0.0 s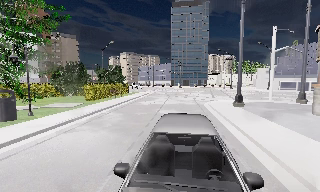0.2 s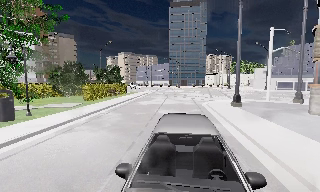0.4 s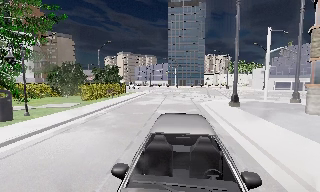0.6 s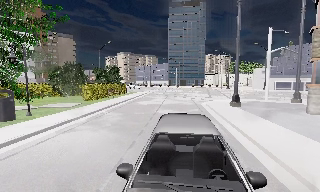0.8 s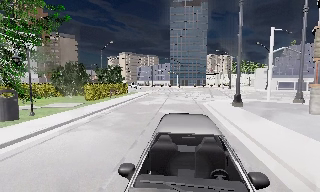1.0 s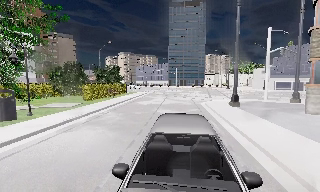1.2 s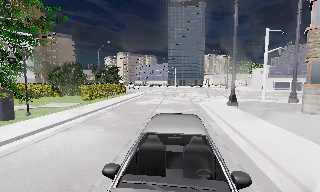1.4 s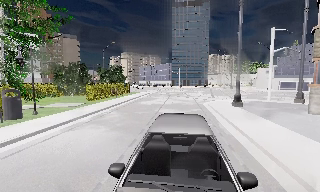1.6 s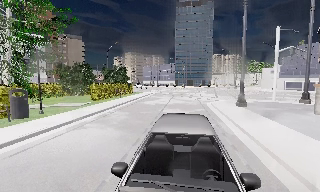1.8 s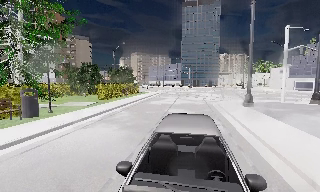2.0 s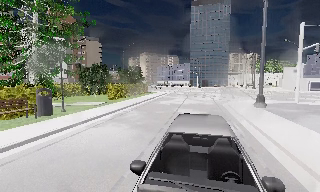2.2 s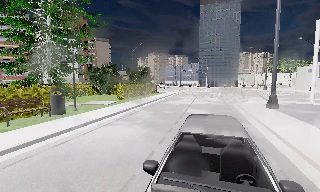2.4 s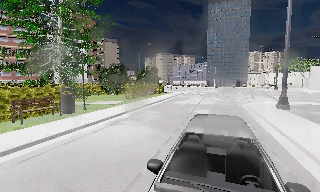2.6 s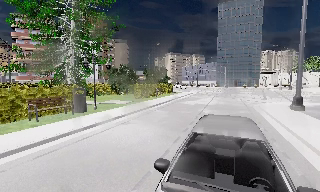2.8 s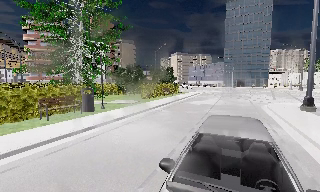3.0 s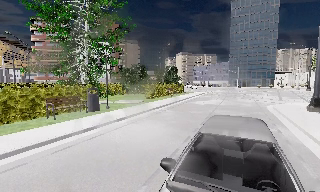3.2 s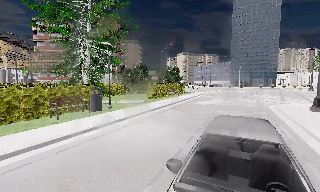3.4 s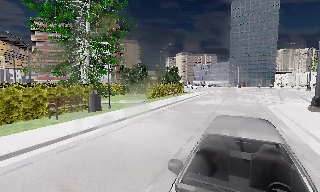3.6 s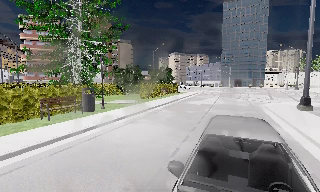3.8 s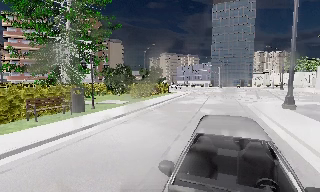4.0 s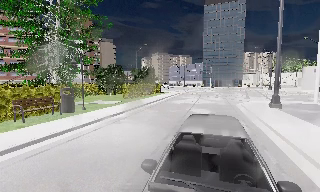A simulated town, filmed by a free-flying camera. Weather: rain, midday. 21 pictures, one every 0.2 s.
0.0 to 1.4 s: The camera shifts only a little, or ends up much as it began.
1.4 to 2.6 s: The camera pans to its left, which is counterclockwise from overhead, by about 15 degrees.
2.6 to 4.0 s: The camera shifts only a little, or ends up much as it began.
The film runs forward here.
